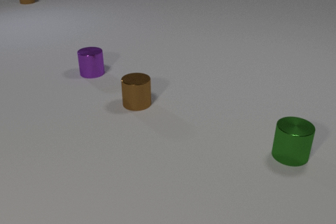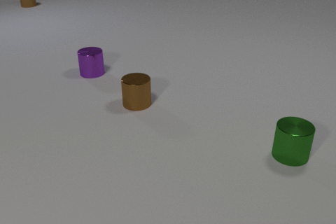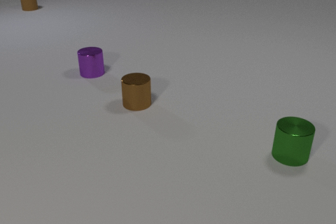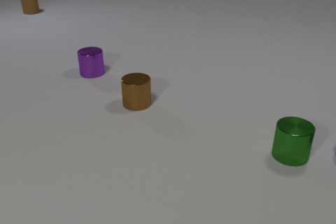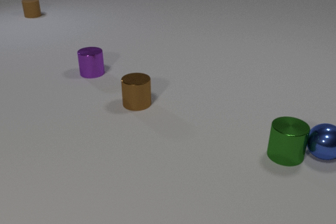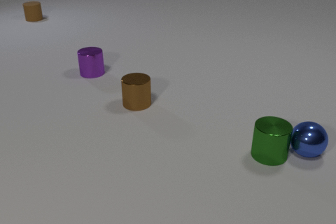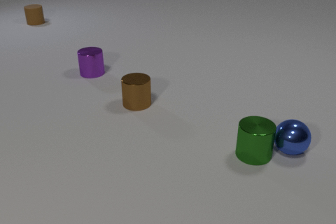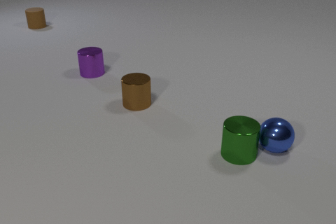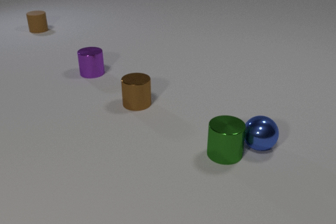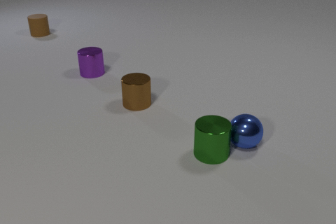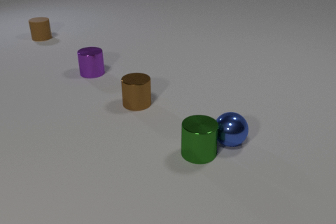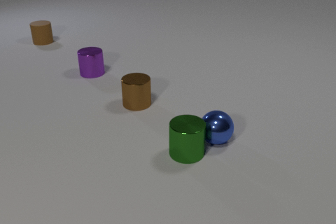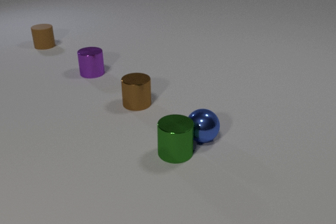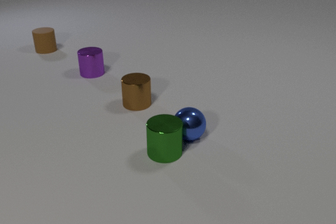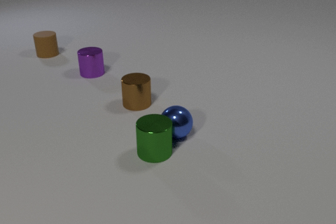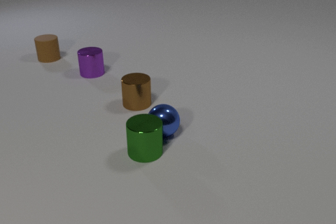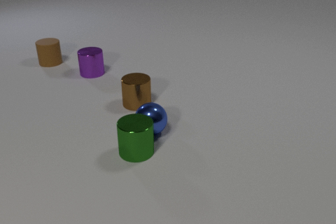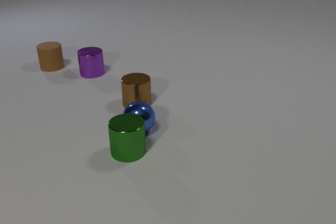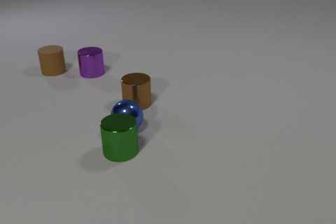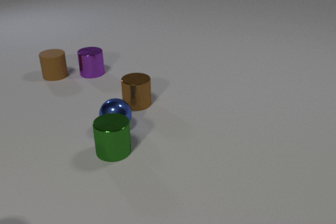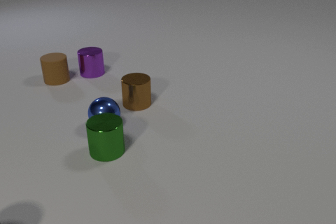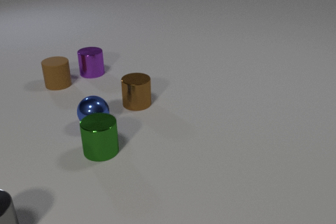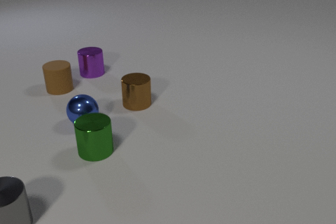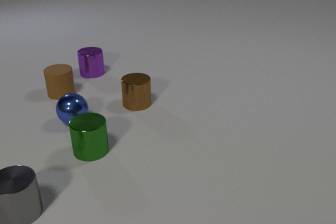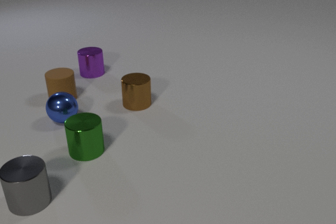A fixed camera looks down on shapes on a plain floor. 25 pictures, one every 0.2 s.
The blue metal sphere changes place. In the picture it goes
to the left.
The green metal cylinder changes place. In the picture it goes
to the left.
0.0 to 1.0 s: The blue metal sphere comes in at the right edge, rolls to the left. The green metal cylinder slides to the left. The brown rubber cylinder slides toward the camera. The blue metal sphere and the green metal cylinder collide.
1.0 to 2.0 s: The blue metal sphere rolls to the left. The green metal cylinder slides to the left. The brown rubber cylinder slides toward the camera.
2.0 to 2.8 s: The blue metal sphere rolls to the left. The green metal cylinder slides to the left. The brown rubber cylinder slides toward the camera.
2.8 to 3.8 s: The blue metal sphere rolls to the left. The green metal cylinder slides to the left. The brown rubber cylinder slides toward the camera.
3.8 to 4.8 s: The blue metal sphere rolls to the left and away from the camera. The green metal cylinder slides to the left. The gray metal cylinder comes in at the bottom edge, slides away from the camera and to the right. The brown rubber cylinder slides toward the camera.
How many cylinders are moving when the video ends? 3.
What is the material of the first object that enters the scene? metal.
What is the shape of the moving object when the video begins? cylinder.
